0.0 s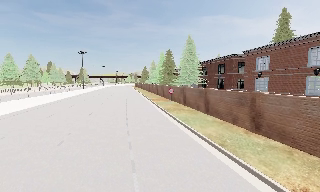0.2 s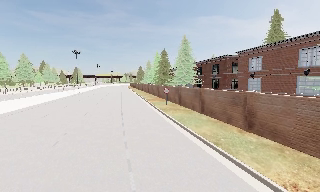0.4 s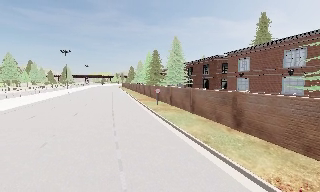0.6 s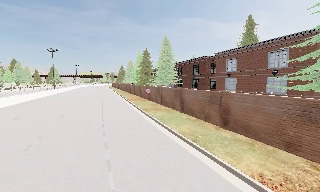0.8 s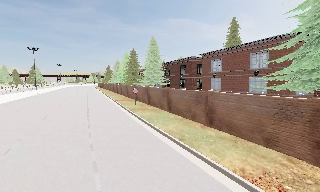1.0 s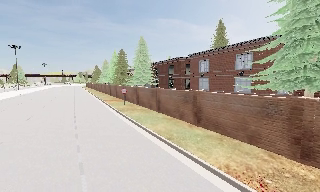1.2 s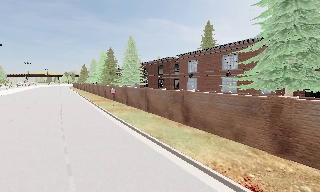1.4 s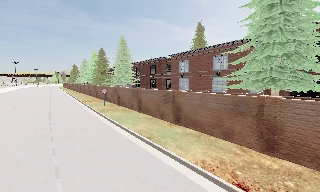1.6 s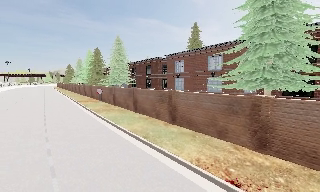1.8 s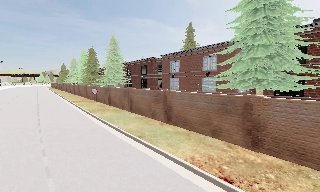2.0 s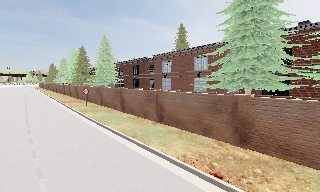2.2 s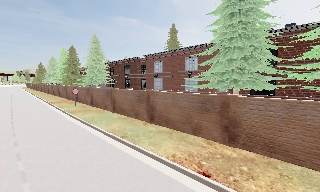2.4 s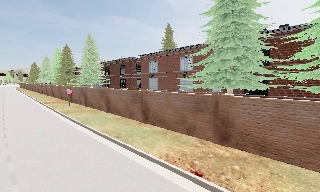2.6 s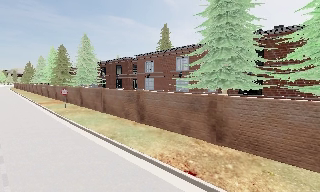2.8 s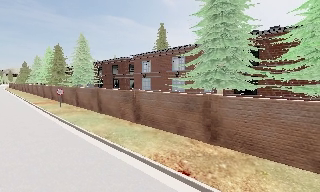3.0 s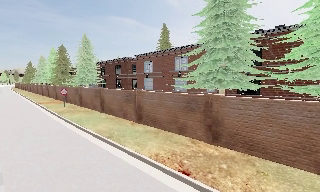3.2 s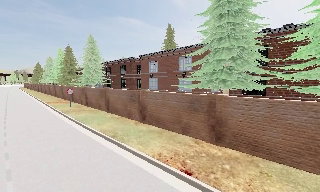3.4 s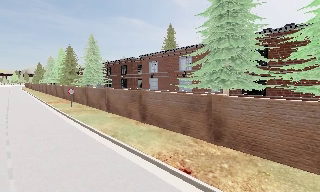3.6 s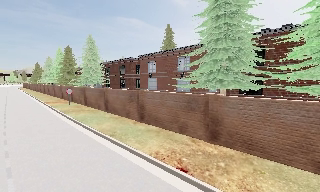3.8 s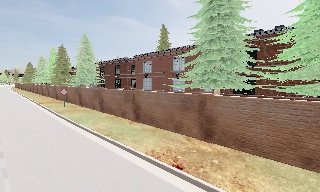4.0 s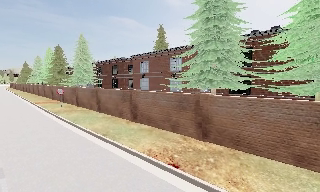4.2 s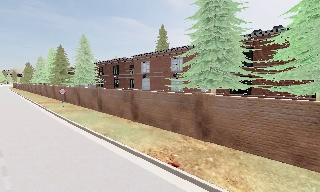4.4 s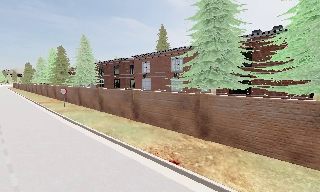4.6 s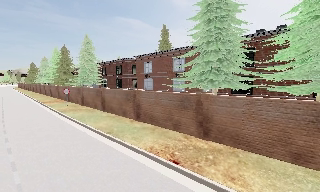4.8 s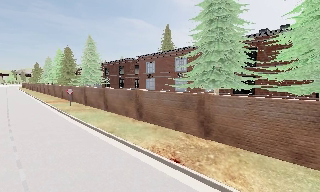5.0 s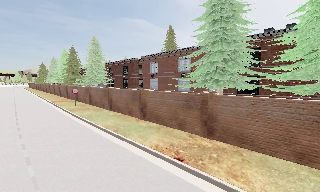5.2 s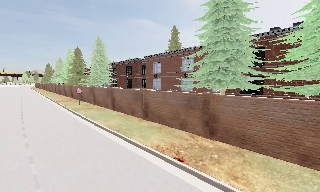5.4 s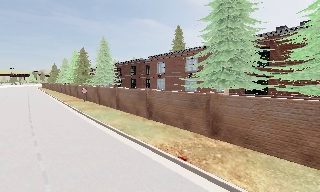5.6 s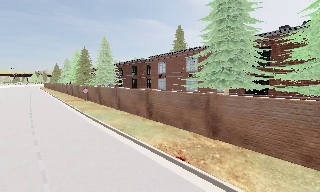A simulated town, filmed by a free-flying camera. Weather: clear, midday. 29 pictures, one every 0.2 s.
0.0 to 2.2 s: The camera pans to its right, which is clockwise from overhead, by about 30 degrees. It travels backward and to its right, about 1 m.
2.2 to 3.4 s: The camera travels to its right, about 0.5 m, so close, fixed things drift to the left.
3.4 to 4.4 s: The camera travels backward, about 0.5 m, so what stands in front gets smaller.
4.4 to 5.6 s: The camera shifts only a little, or ends up much as it began.
The film runs backward here.
